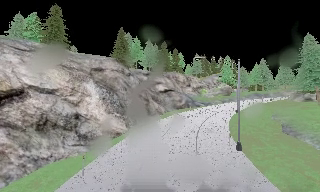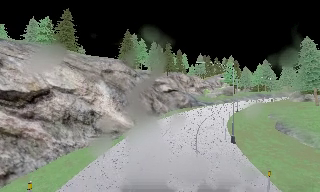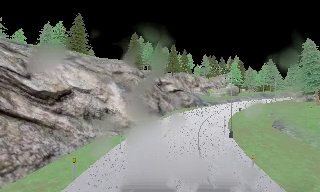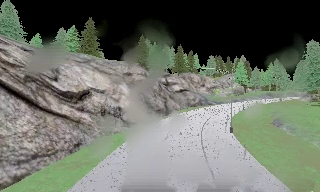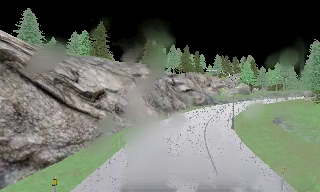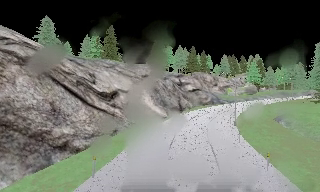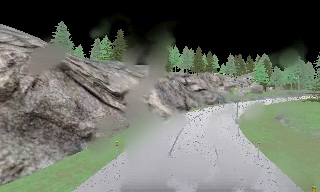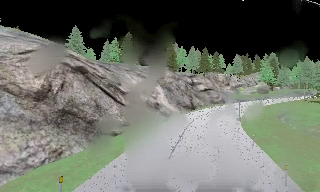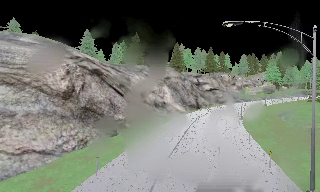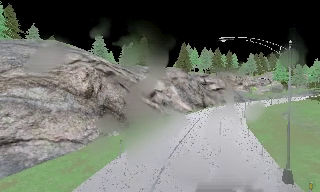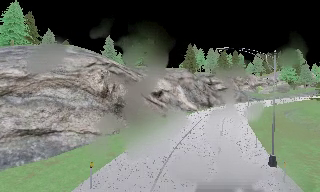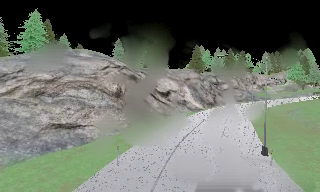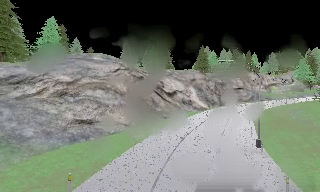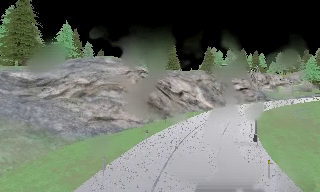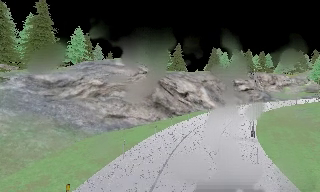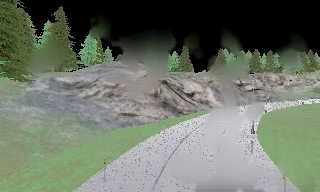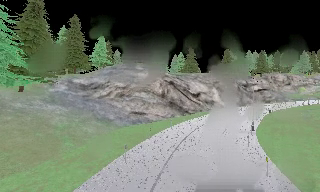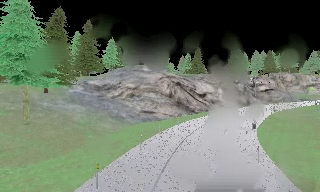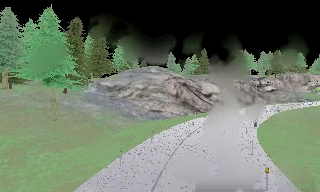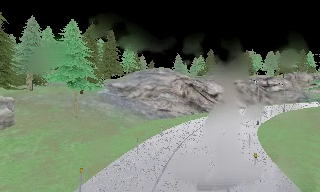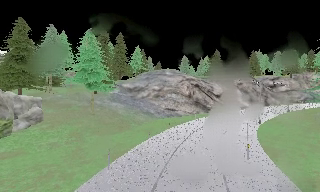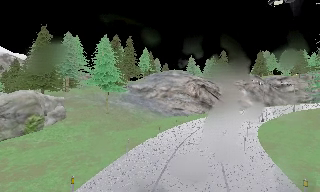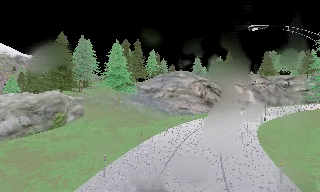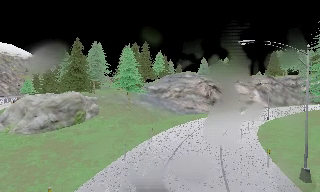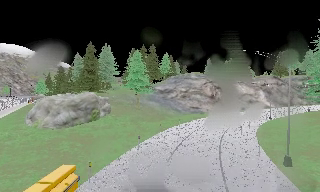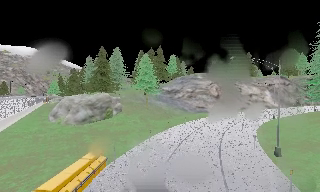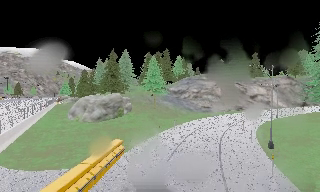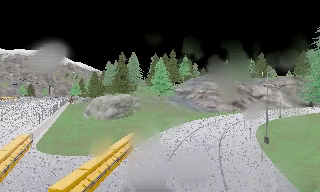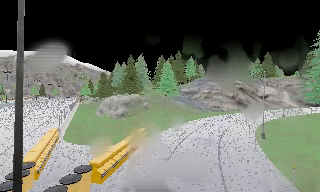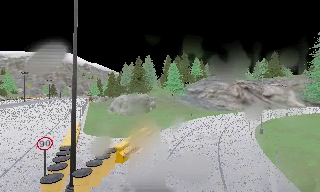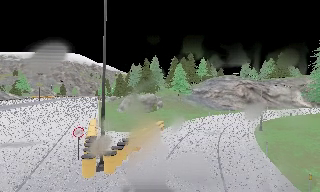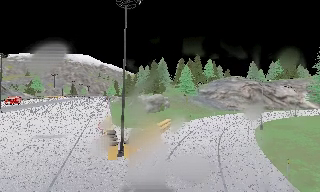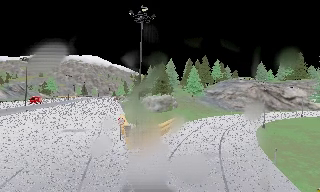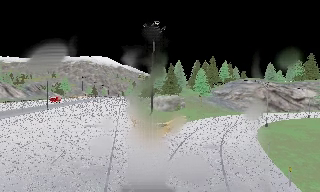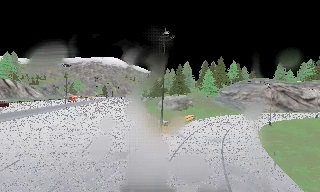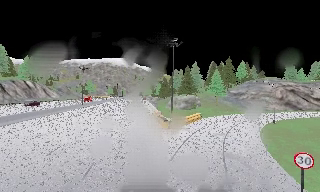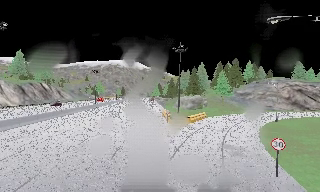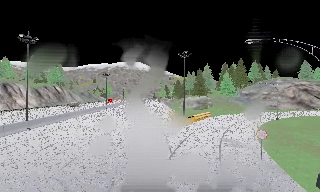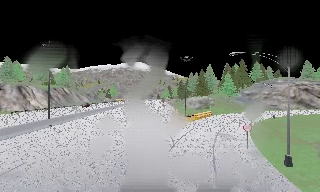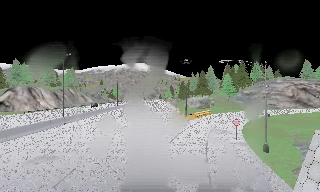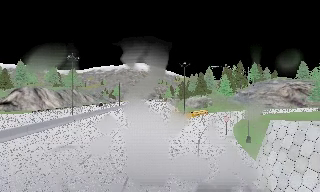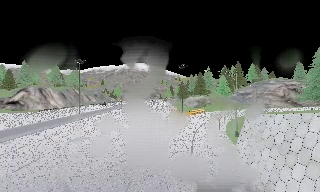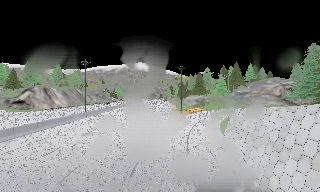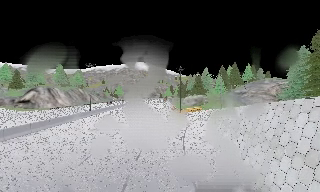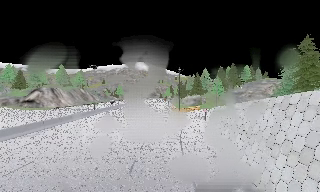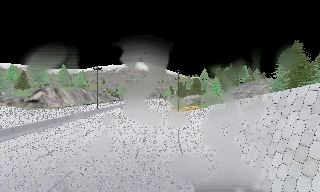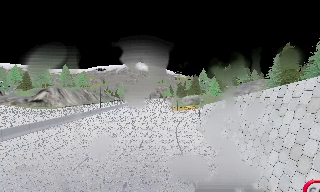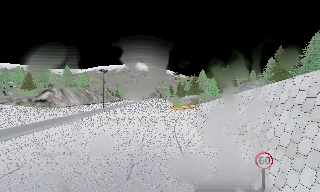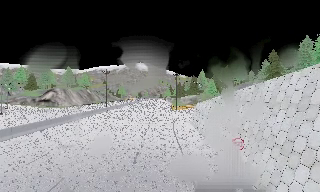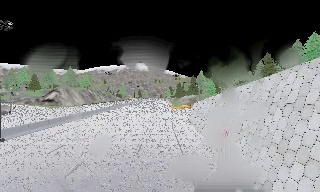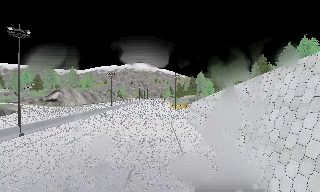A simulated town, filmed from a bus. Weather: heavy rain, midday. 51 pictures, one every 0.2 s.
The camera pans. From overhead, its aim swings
counterclockwise.
The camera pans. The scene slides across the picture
to the right.
0.0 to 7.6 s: The camera pans to its left, which is counterclockwise from overhead, by about 90 degrees. It travels backward, about 85 m.
7.6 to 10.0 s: The camera travels backward, about 30 m, so what stands in front gets smaller.
The film runs backward here.
